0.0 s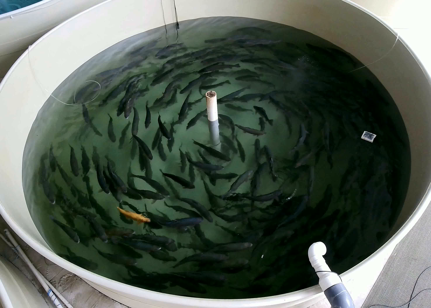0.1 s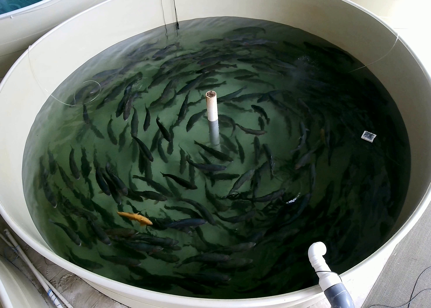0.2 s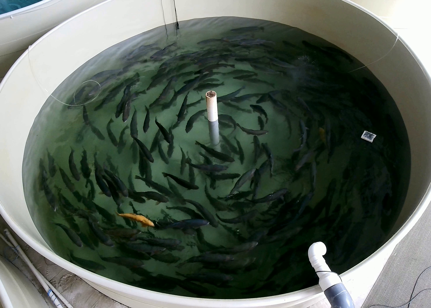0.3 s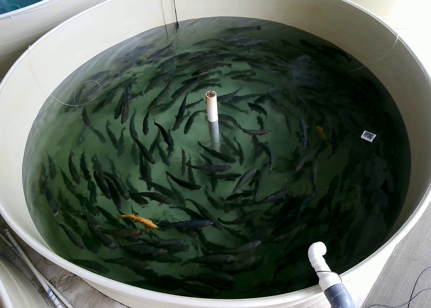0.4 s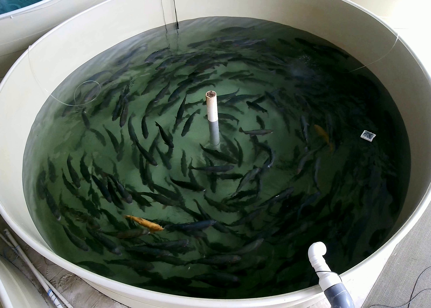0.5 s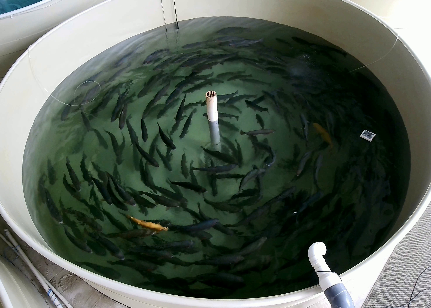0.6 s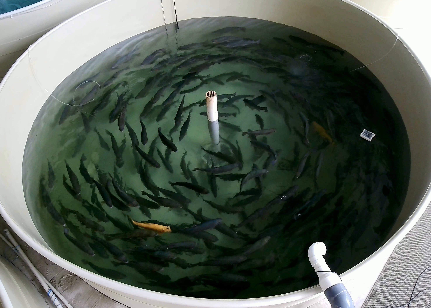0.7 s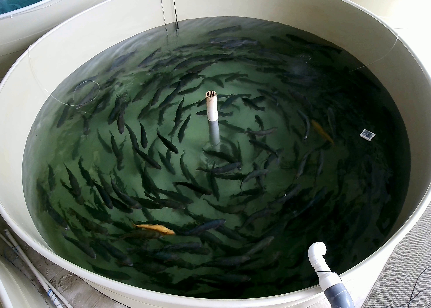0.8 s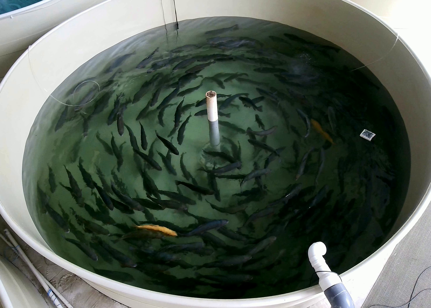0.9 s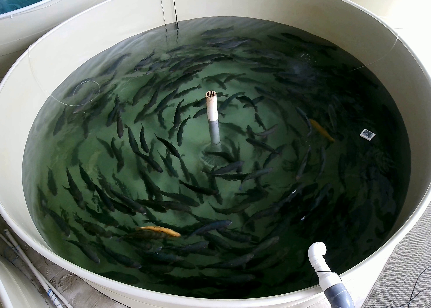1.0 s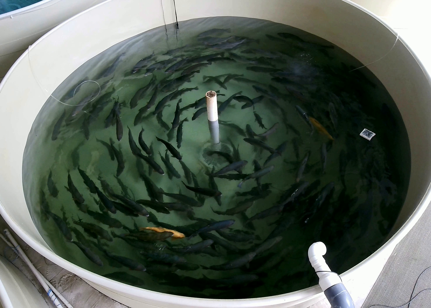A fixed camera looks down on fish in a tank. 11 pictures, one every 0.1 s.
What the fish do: Normal cruising.
